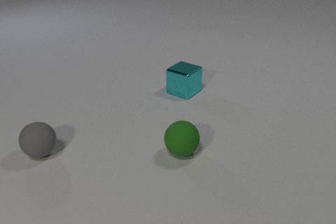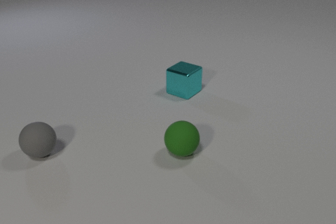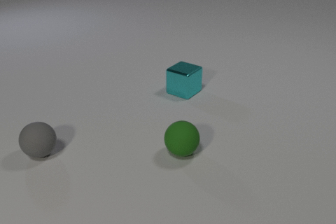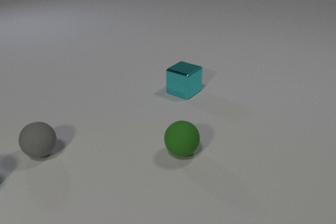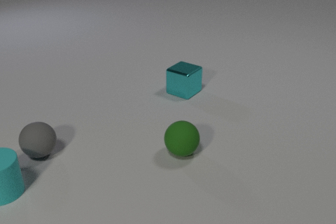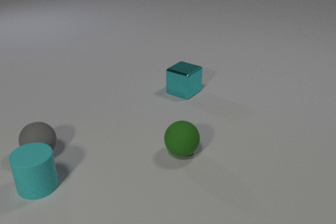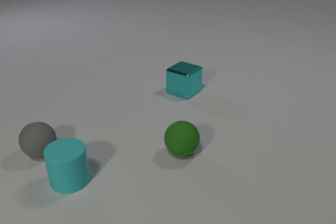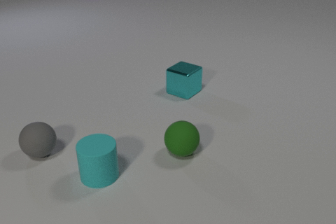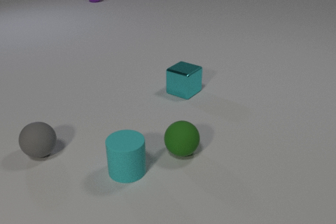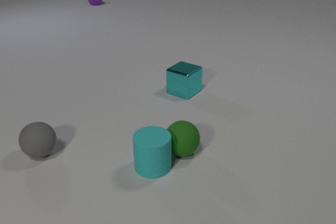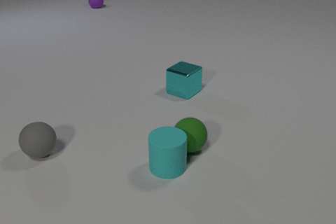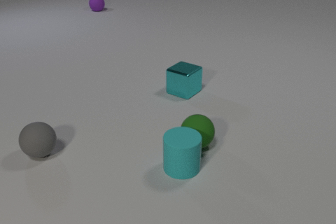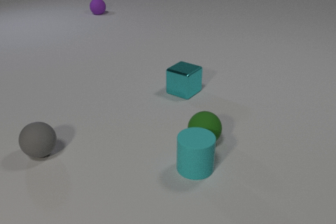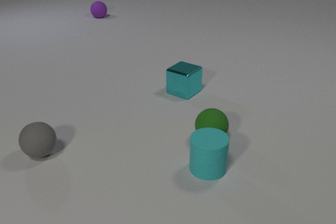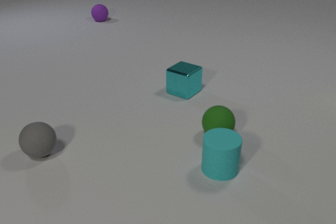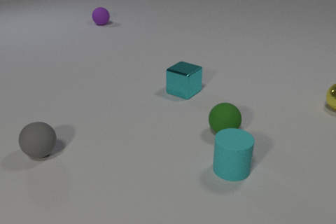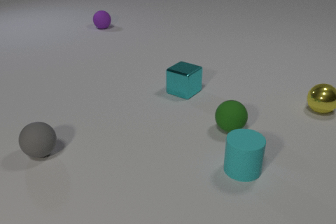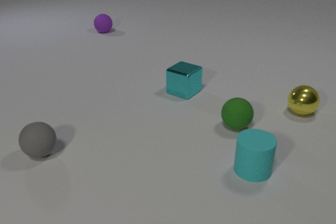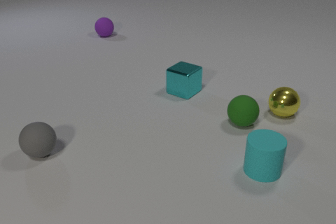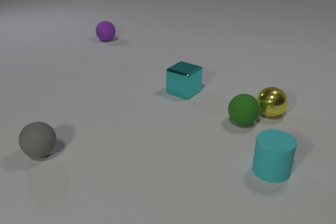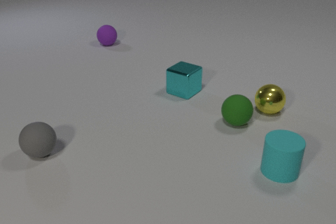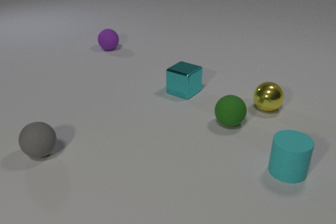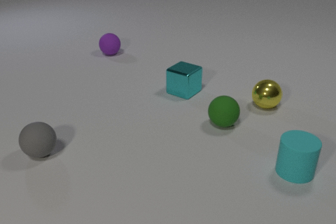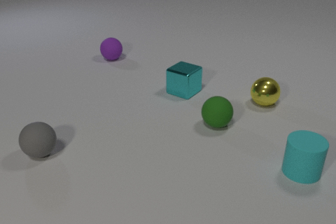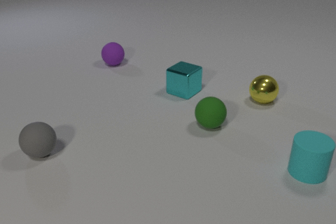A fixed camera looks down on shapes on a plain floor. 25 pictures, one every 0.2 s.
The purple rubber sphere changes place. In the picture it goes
toward the camera.
The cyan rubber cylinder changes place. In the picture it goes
to the right.
0.0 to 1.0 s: The cyan rubber cylinder comes in at the left edge, slides to the right.
1.0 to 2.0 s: The cyan rubber cylinder slides to the right. The green rubber sphere rolls to the right. The purple rubber sphere comes in at the top edge, rolls toward the camera. The cyan rubber cylinder and the green rubber sphere collide.
2.0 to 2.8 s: The cyan rubber cylinder slides to the right. The green rubber sphere rolls to the right and away from the camera. The purple rubber sphere rolls toward the camera.
2.8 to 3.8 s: The cyan rubber cylinder slides to the right. The green rubber sphere rolls away from the camera and to the right. The yellow metal sphere comes in at the right edge, rolls to the left and toward the camera. The purple rubber sphere rolls toward the camera. The green rubber sphere and the yellow metal sphere collide.
3.8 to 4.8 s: The cyan rubber cylinder slides to the right. The green rubber sphere rolls to the left. The yellow metal sphere rolls away from the camera. The purple rubber sphere rolls toward the camera.
How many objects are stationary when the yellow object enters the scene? 2.
What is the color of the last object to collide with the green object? yellow.
What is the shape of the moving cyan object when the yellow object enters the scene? cylinder.
